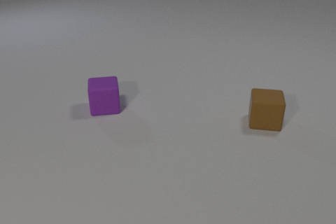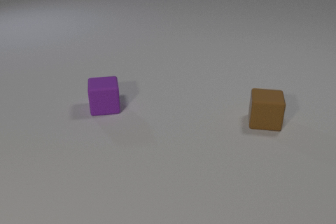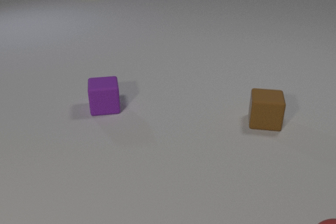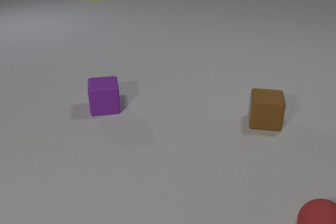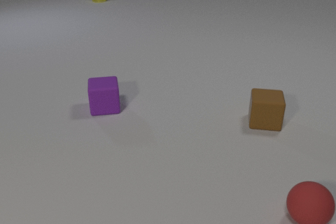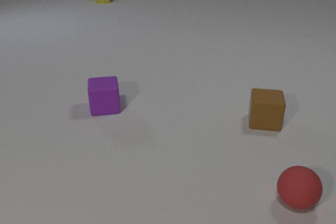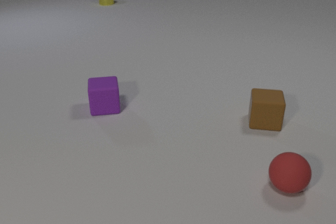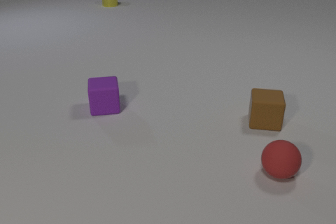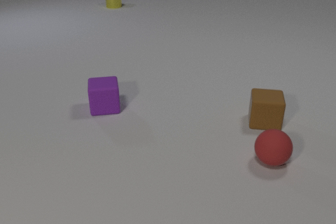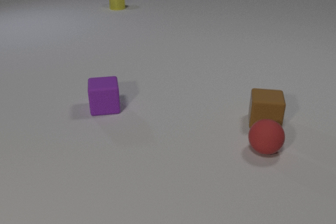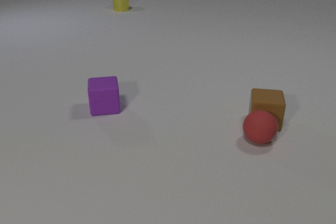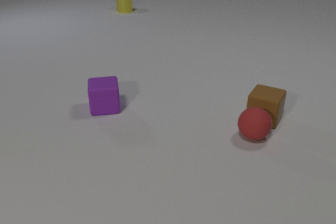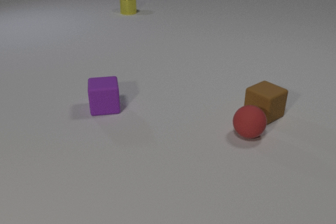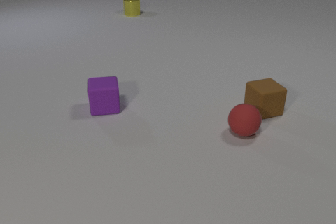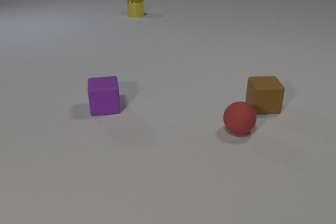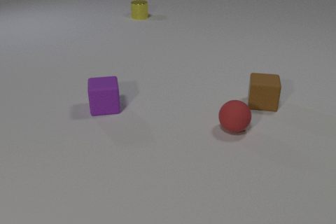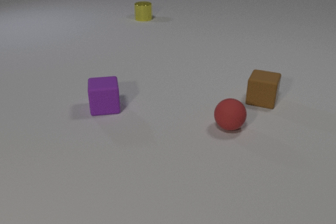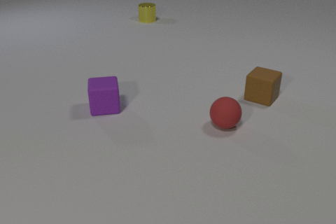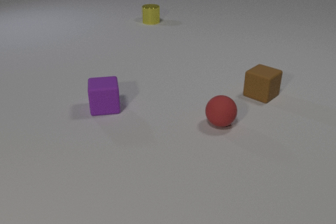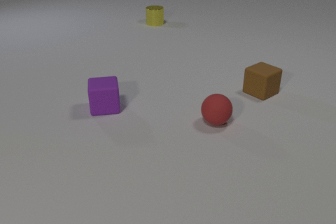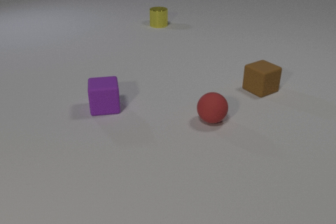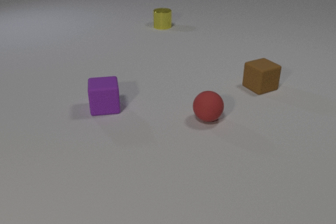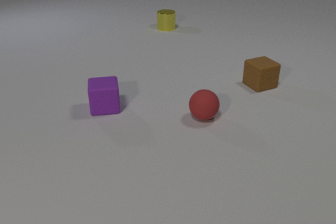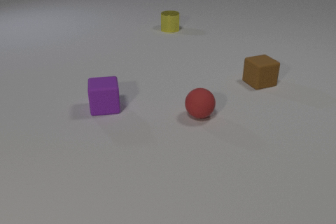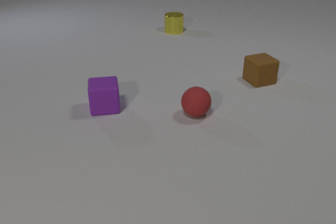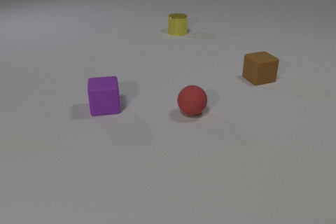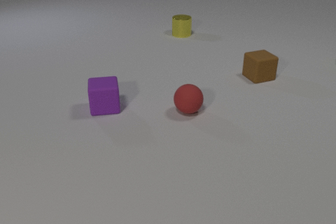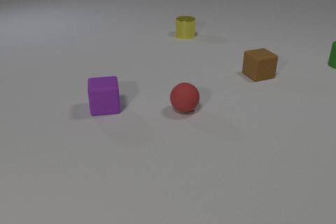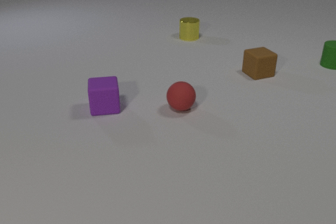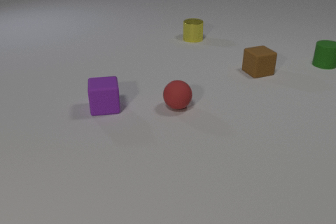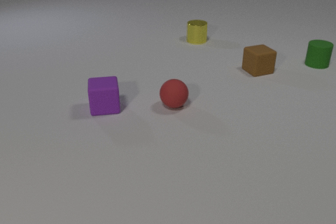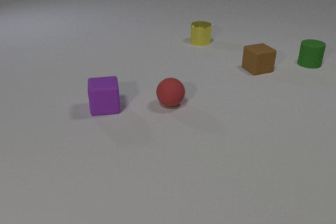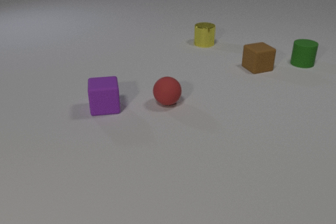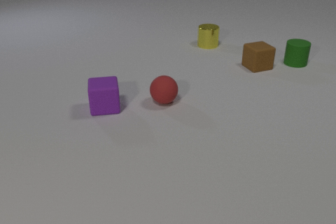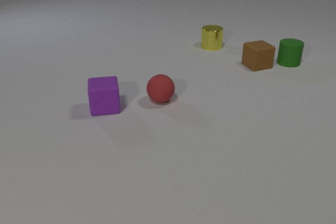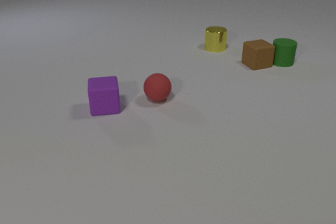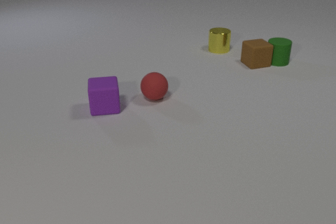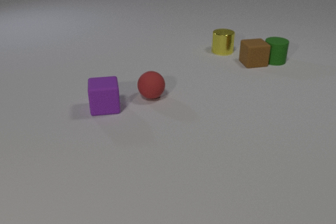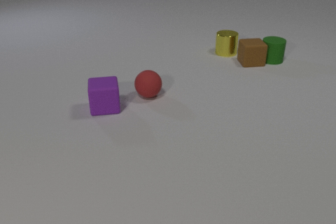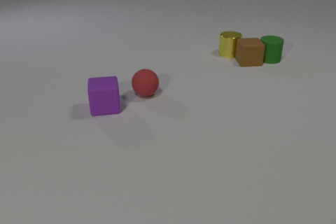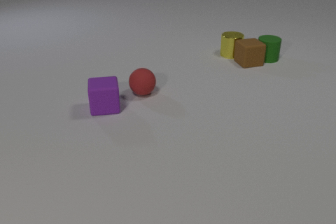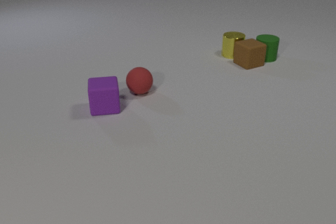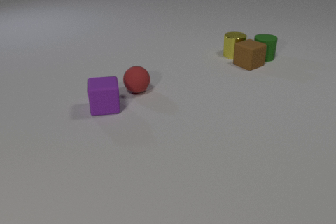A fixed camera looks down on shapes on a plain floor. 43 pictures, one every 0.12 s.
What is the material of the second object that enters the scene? rubber.
How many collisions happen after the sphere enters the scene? 3.
Are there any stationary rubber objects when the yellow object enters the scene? yes.
0.00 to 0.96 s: The red rubber sphere comes in at the bottom edge, rolls away from the camera and to the left. The yellow metal cylinder comes in at the top edge, slides toward the camera and to the right.
0.96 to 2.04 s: The red rubber sphere rolls away from the camera and to the left. The brown rubber cube slides away from the camera, spins clockwise seen from above by about 120 degrees, its near face sliding to the left. The yellow metal cylinder slides toward the camera and to the right. The red rubber sphere and the brown rubber cube collide.
2.04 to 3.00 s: The red rubber sphere rolls to the left and away from the camera. The brown rubber cube slides away from the camera, spins clockwise seen from above by about 30 degrees, its near face sliding to the left. The yellow metal cylinder slides toward the camera and to the right.
3.00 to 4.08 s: The red rubber sphere rolls to the left and away from the camera. The brown rubber cube slides away from the camera. The green rubber cylinder comes in at the right edge, slides to the left. The yellow metal cylinder slides toward the camera and to the right.
4.08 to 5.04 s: The red rubber sphere rolls to the left and away from the camera. The brown rubber cube slides to the left. The green rubber cylinder slides to the left. The yellow metal cylinder slides to the right and toward the camera. The brown rubber cube and the green rubber cylinder collide. The brown rubber cube and the yellow metal cylinder collide.
